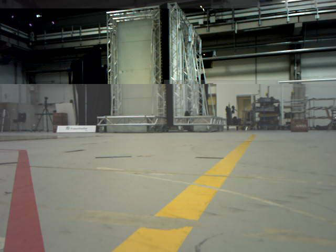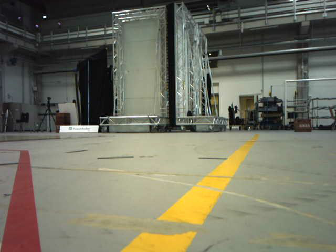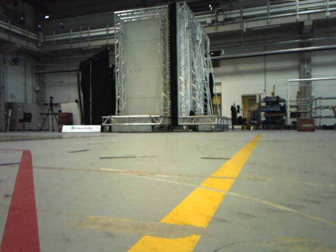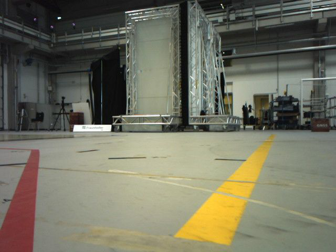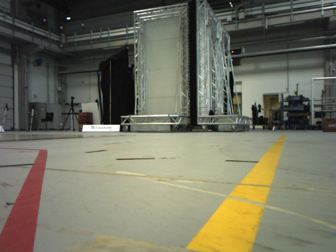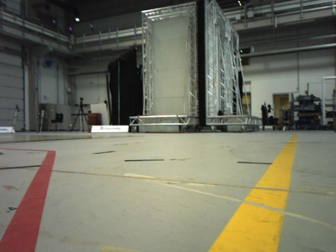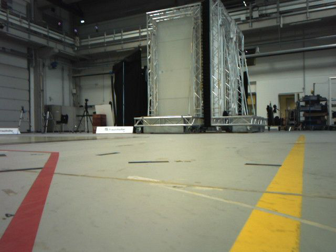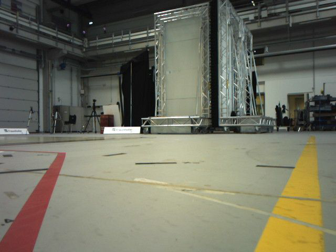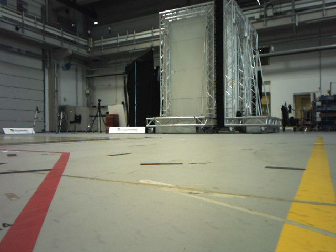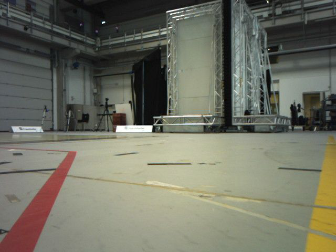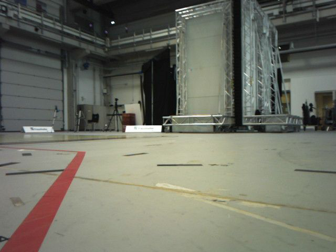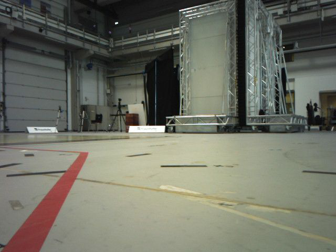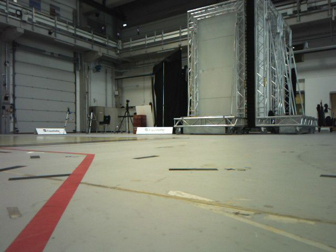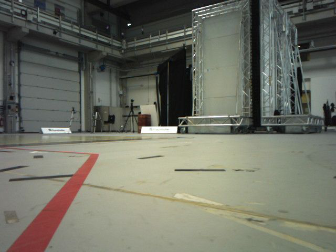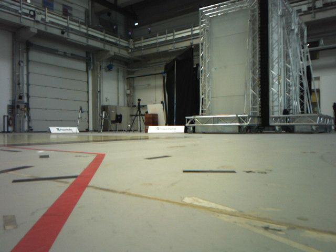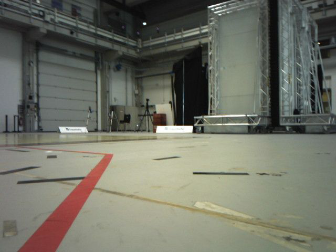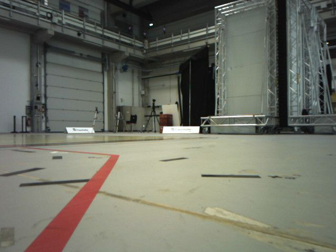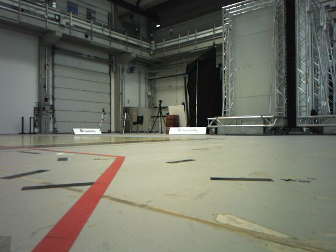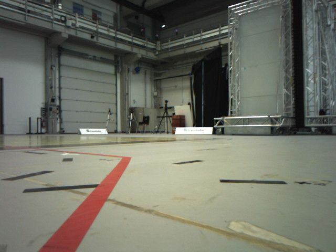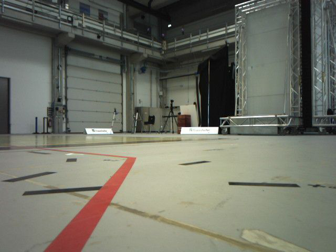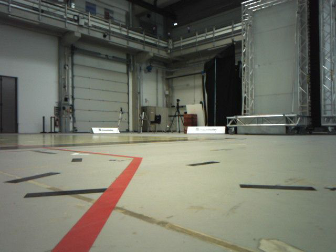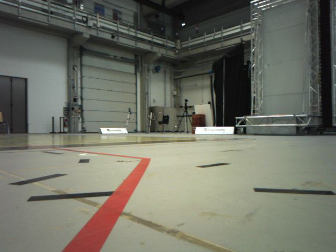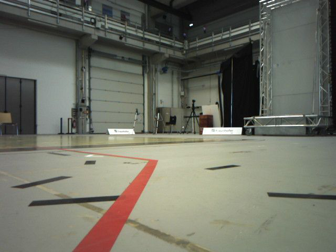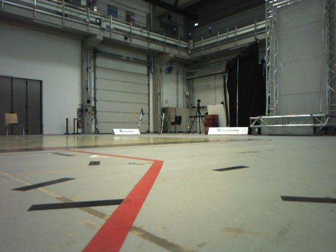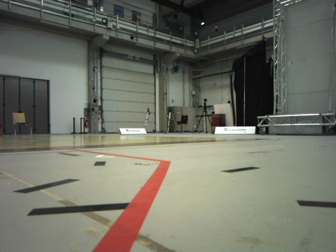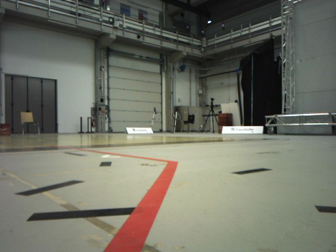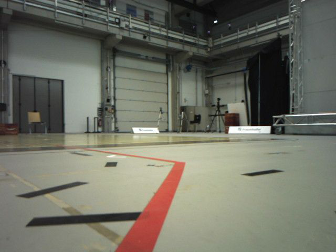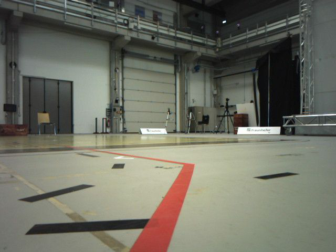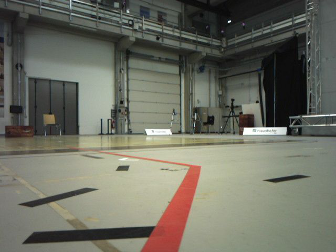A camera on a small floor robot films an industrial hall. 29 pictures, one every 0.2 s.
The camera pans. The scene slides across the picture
to the right.
The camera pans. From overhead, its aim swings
counterclockwise.
0.0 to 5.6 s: The camera swings to its left by about 35 degrees, and the scene slides to the right. It travels forward, about 1 m.
The film runs forward here.
